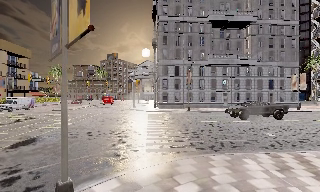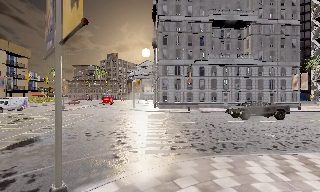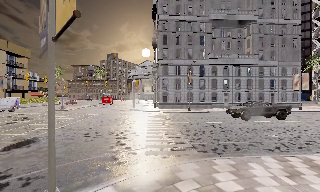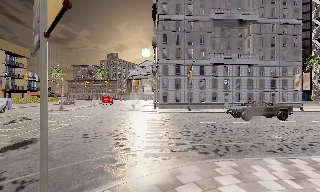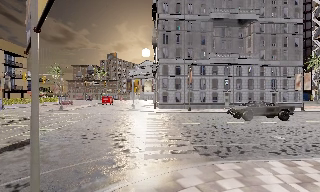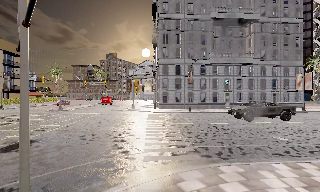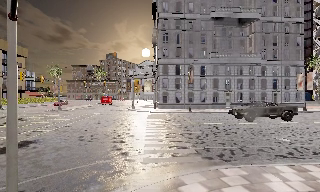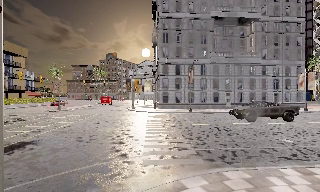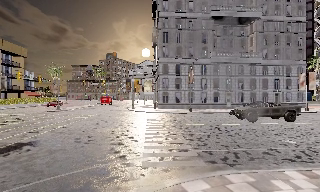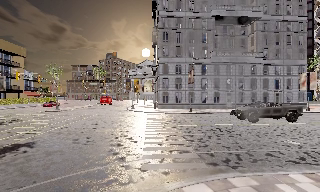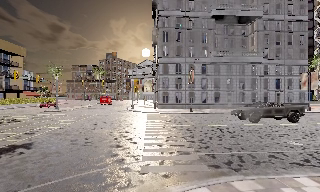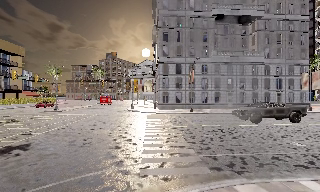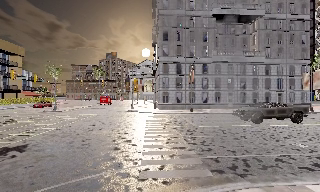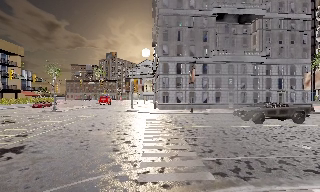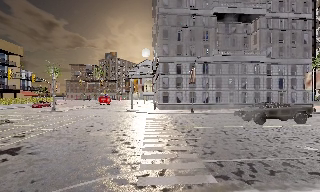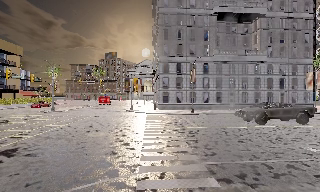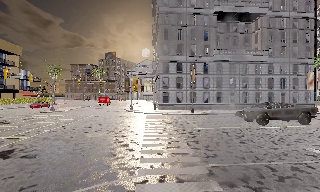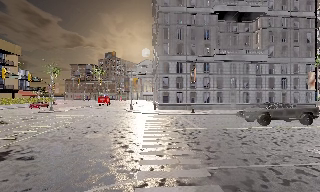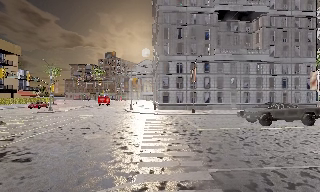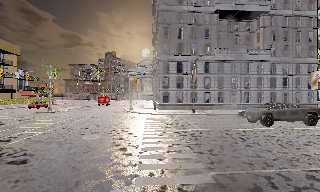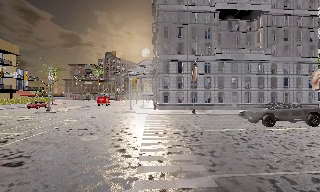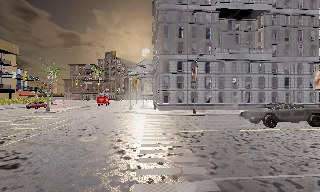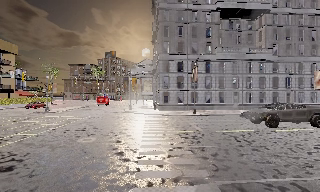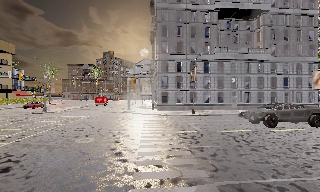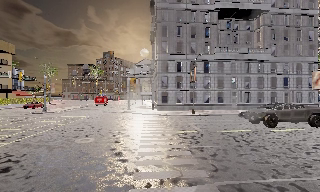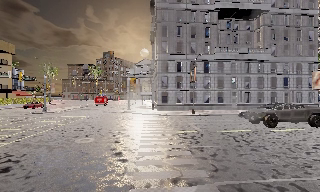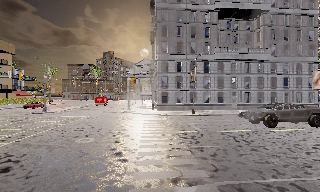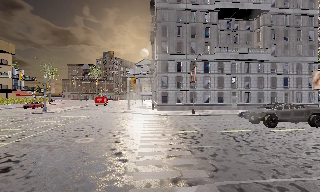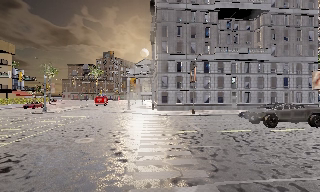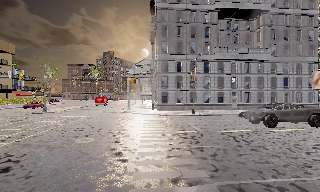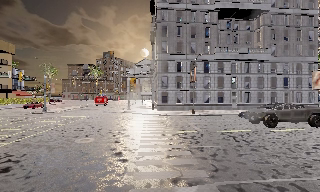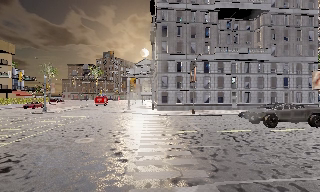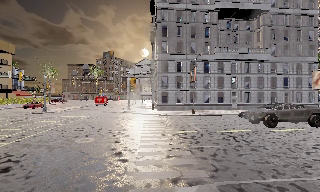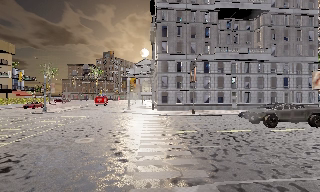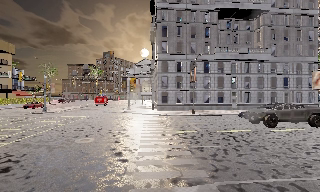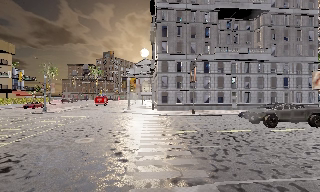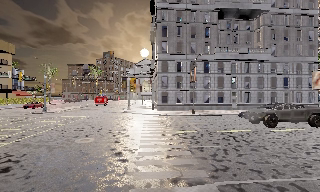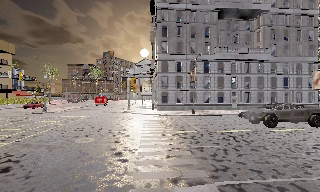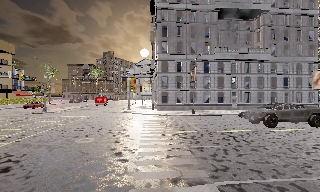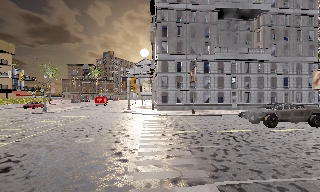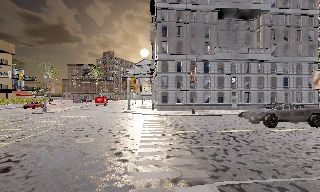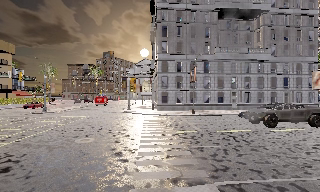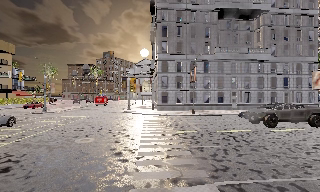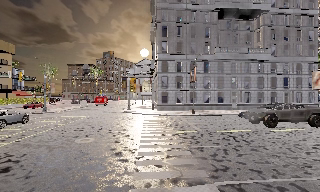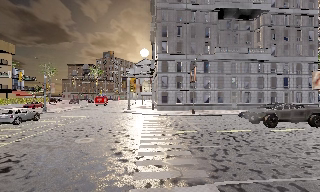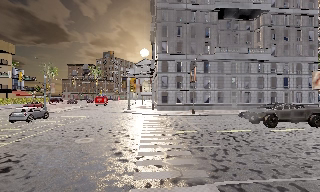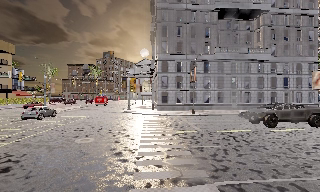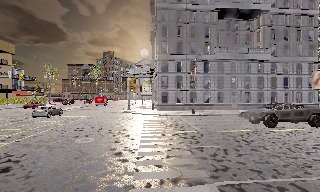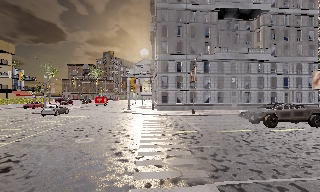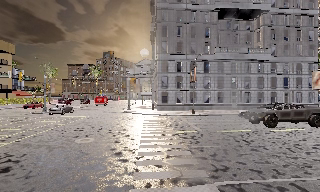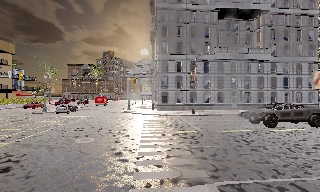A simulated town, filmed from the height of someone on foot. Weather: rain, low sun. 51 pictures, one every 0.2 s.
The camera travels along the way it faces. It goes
forward.
0.0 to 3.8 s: The camera travels forward, about 4 m, so what stands in front looms larger.
3.8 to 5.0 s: The camera travels forward, about 0.5 m, so what stands in front looms larger. It loses speed.
5.0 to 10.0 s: The camera keeps its place and its aim.
The film runs forward here.
